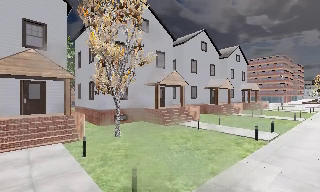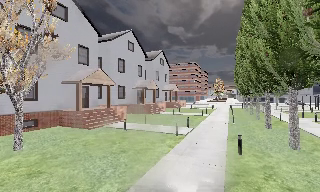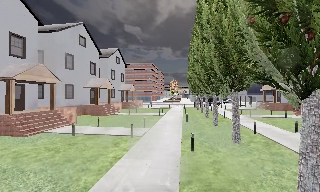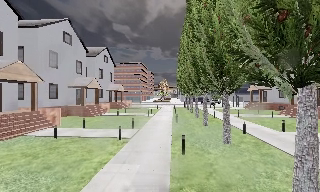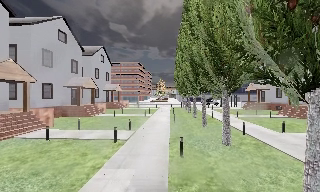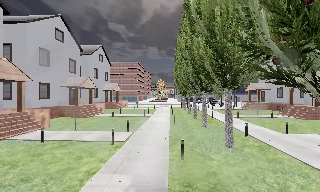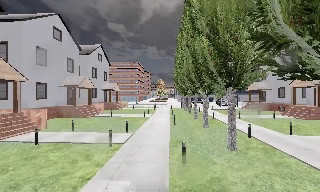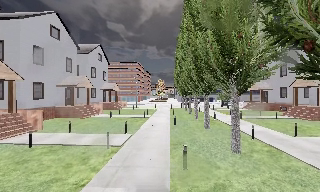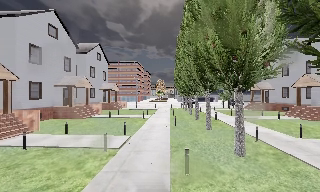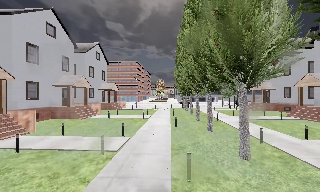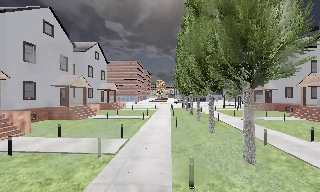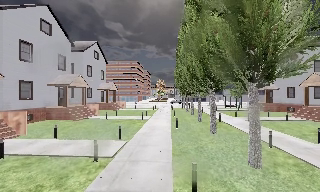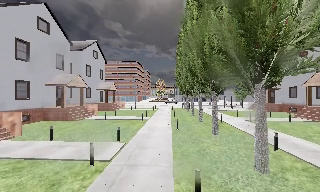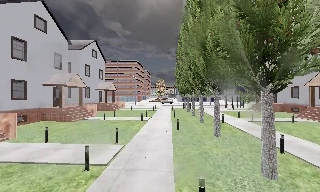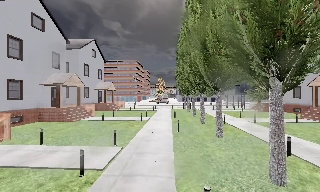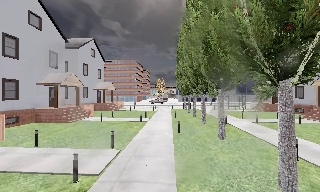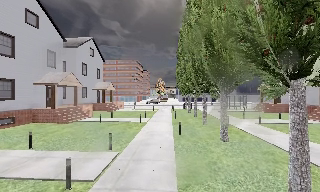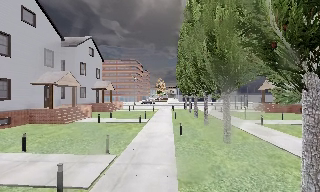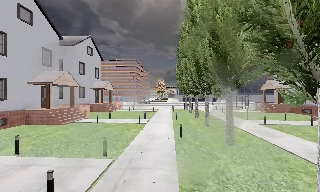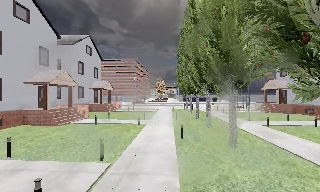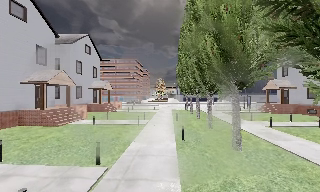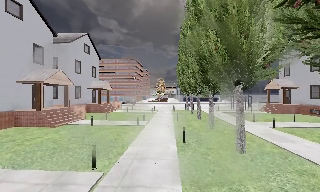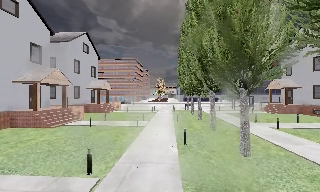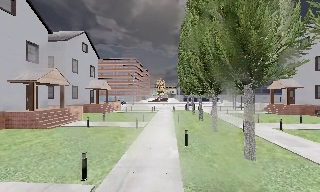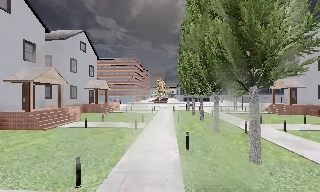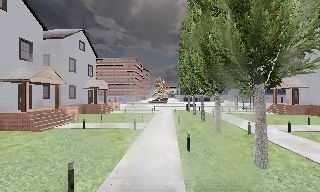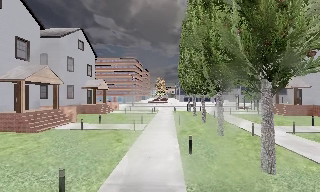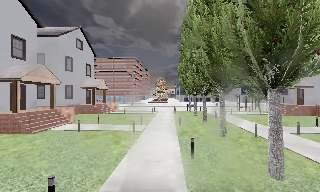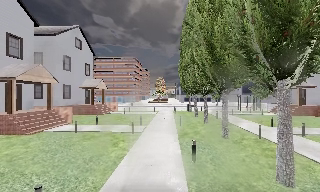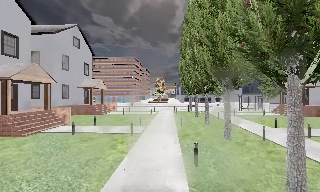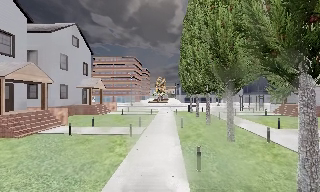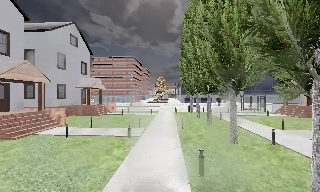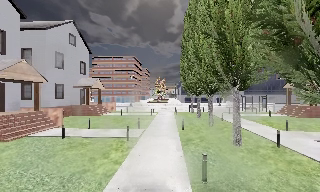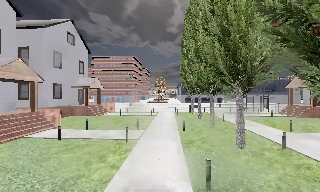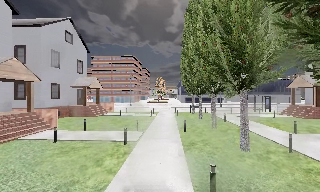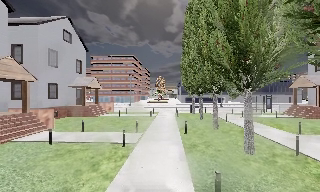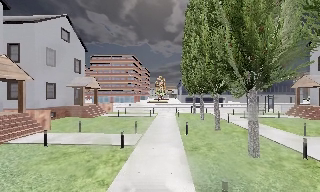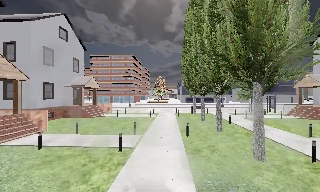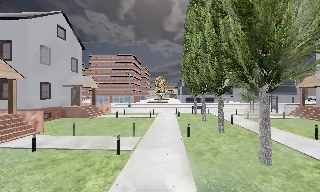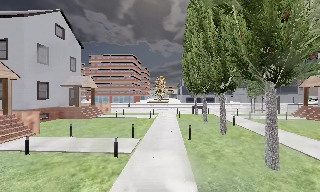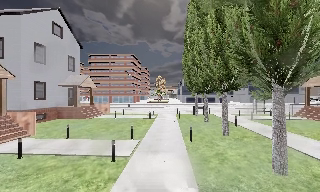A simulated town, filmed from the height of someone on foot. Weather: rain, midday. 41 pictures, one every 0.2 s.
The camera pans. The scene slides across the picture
to the left.
The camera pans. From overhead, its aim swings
clockwise.
0.0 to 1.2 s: The camera pans to its right, which is clockwise from overhead, by about 45 degrees. It travels forward, about 2 m.
1.2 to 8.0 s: The camera travels forward, about 13 m, so what stands in front looms larger.
The film runs forward here.
